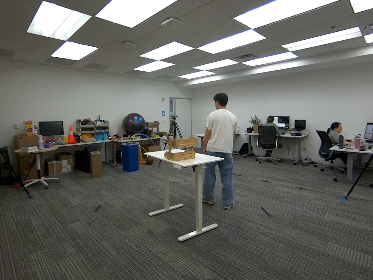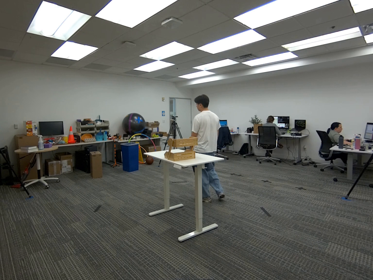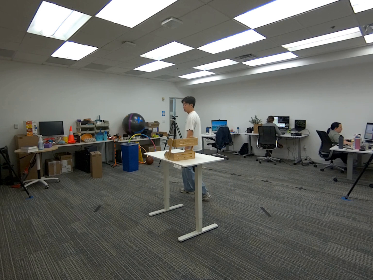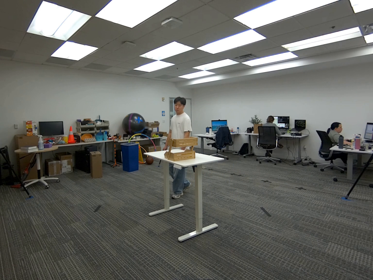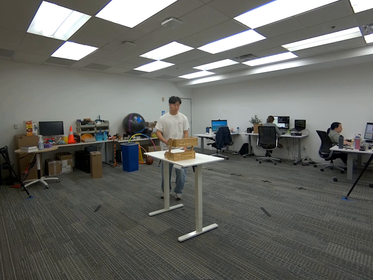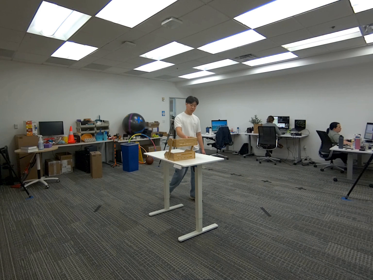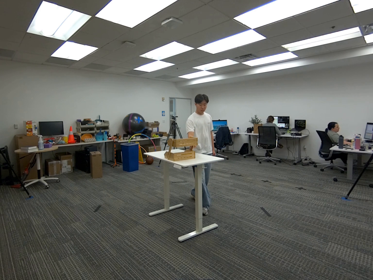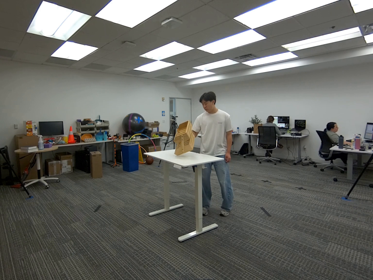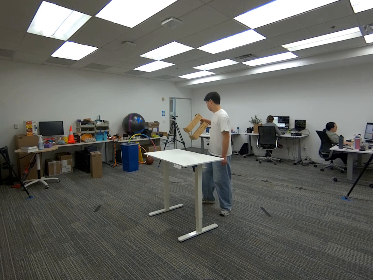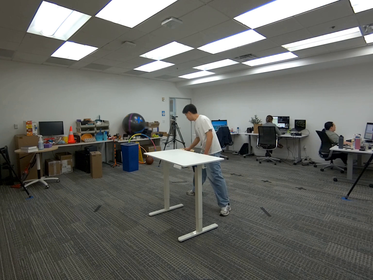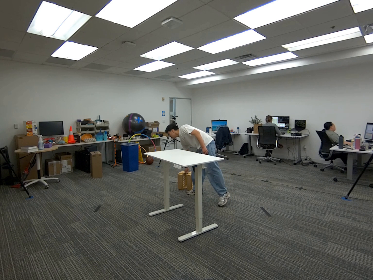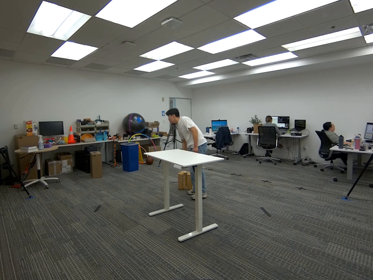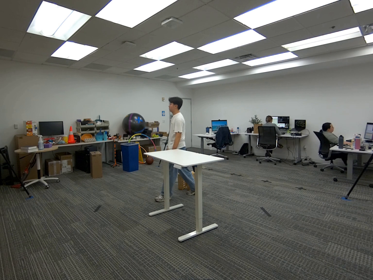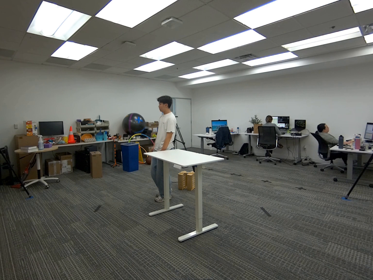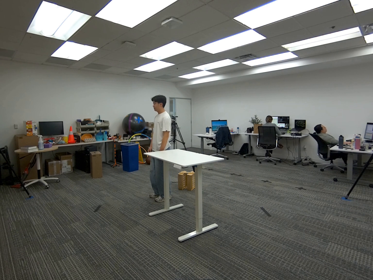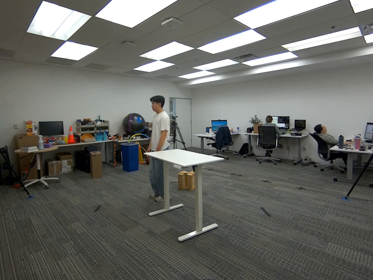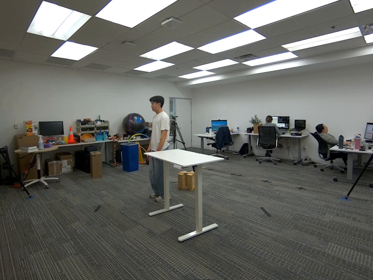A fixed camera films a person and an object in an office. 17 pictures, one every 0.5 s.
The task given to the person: Walk over to the wooden crate on the white desk and pick up the wooden crate from the side and place on the ground.
